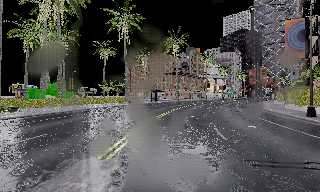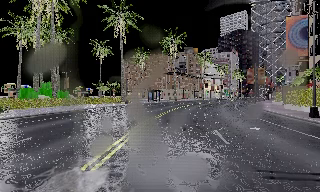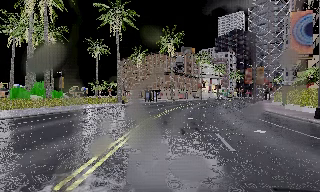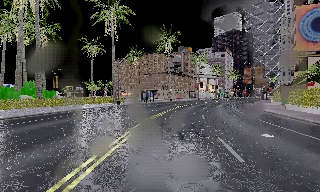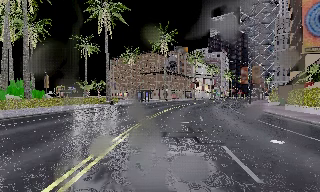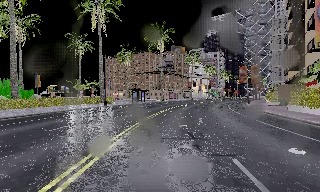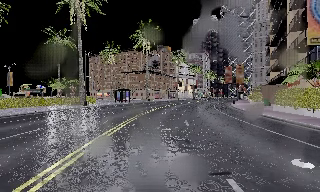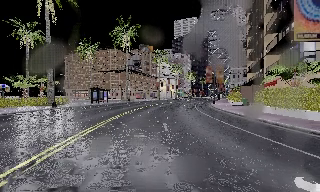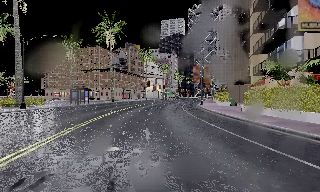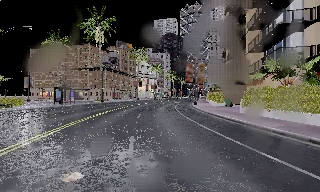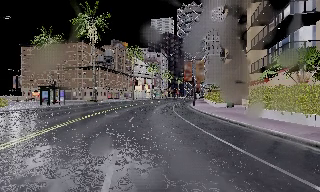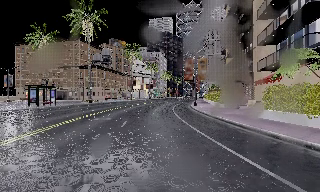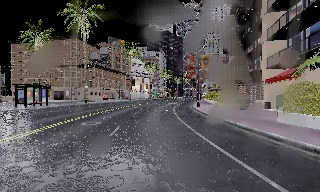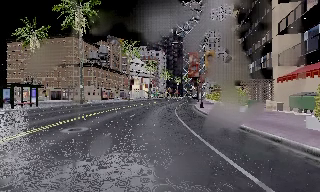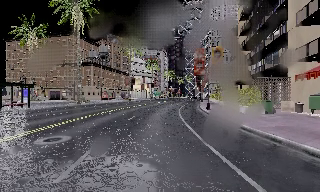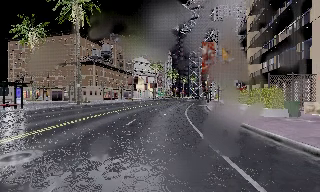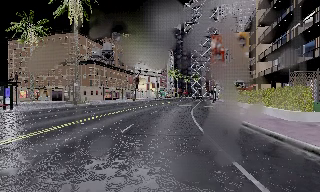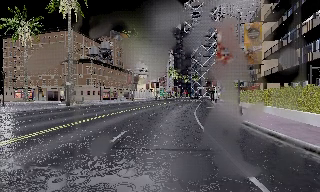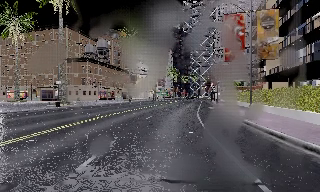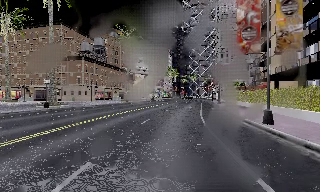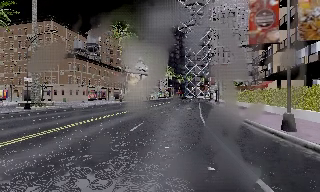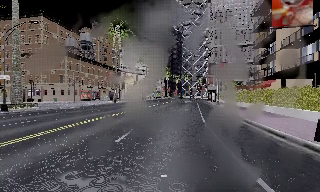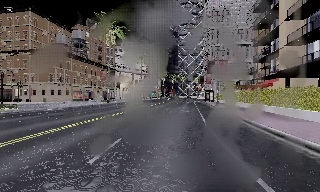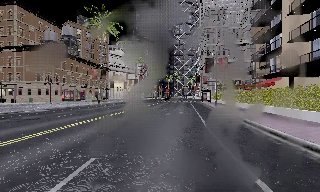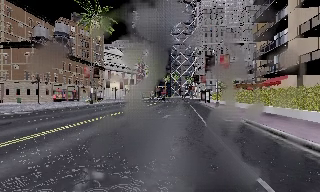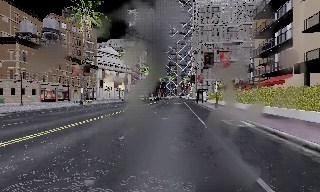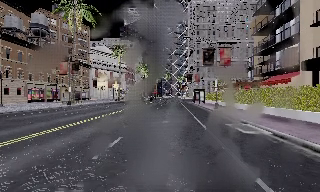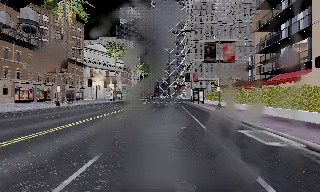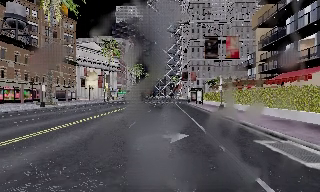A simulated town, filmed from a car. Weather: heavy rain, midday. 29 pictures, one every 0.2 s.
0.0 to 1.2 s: The camera swings to its right by about 10 degrees, and the scene slides to the left. It travels forward, about 5 m, so what stands in front looms larger. It gains speed.
1.2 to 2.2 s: The camera pans to its right, which is clockwise from overhead, by about 15 degrees. It travels forward, about 8 m, so what stands in front looms larger.
2.2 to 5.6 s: The scene slides to the left, as the camera pans about 10 degrees to its right. It travels forward, about 30 m, so what stands in front looms larger.
The film runs forward here.
